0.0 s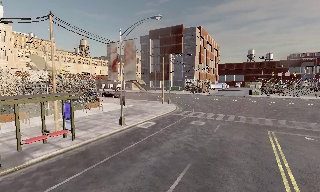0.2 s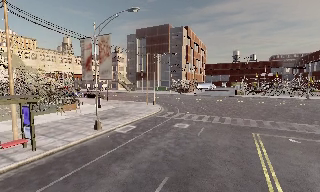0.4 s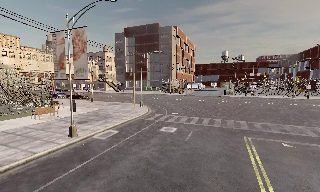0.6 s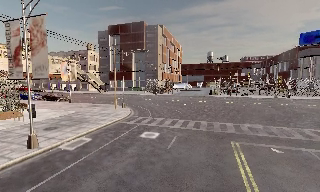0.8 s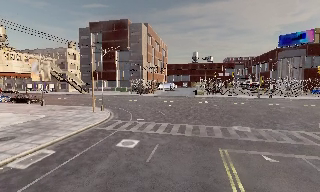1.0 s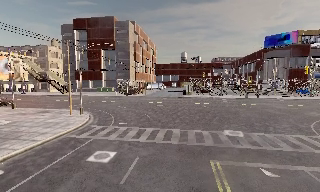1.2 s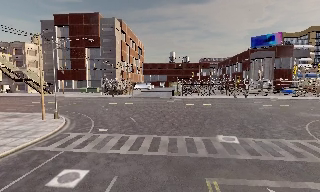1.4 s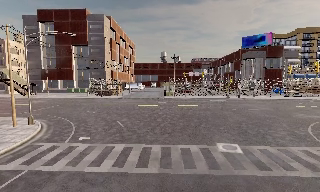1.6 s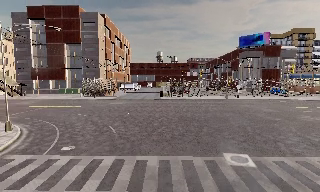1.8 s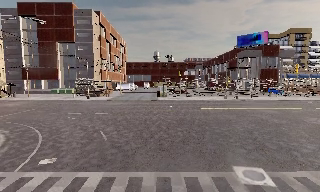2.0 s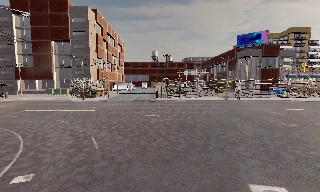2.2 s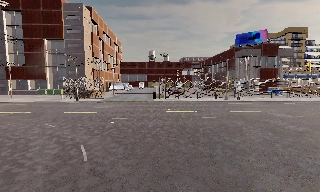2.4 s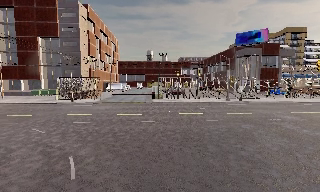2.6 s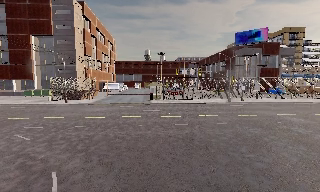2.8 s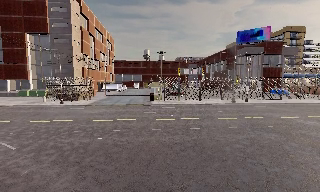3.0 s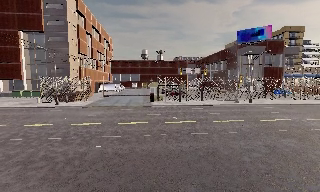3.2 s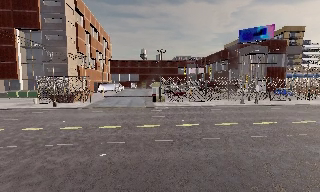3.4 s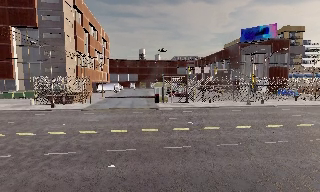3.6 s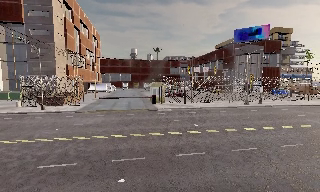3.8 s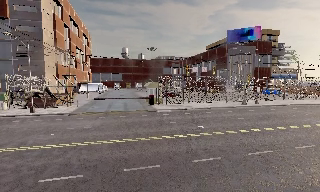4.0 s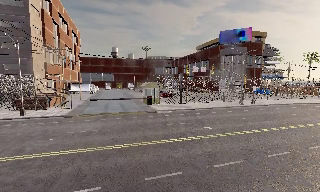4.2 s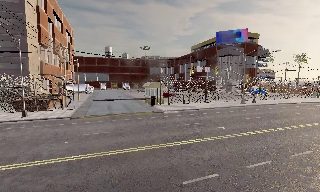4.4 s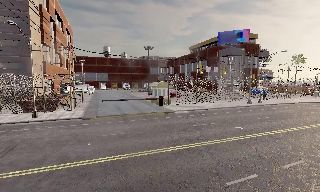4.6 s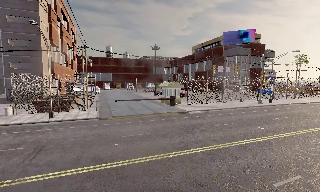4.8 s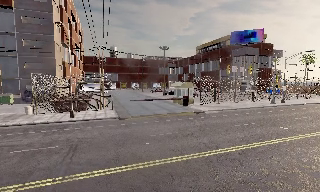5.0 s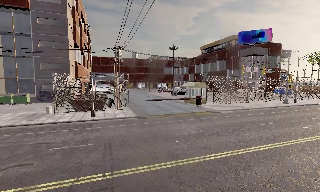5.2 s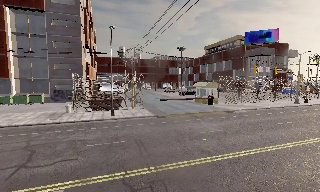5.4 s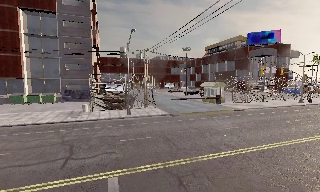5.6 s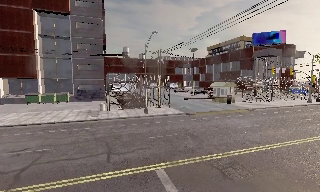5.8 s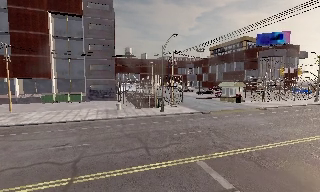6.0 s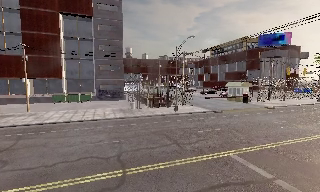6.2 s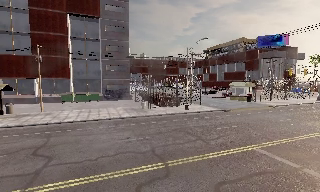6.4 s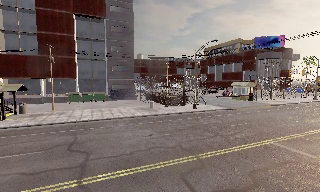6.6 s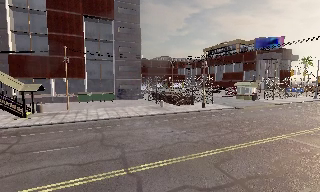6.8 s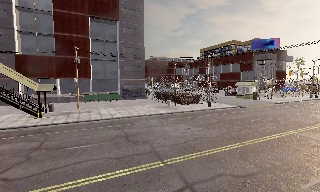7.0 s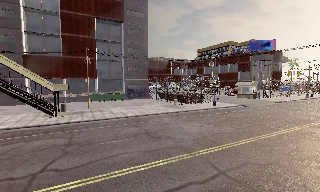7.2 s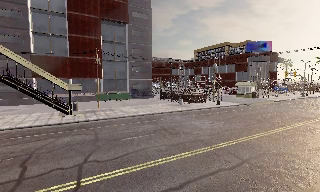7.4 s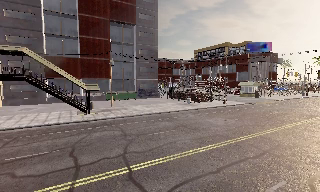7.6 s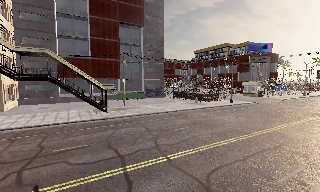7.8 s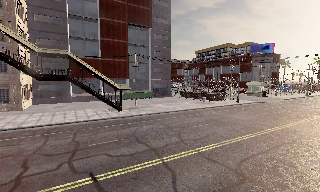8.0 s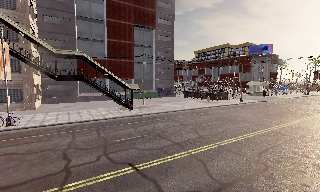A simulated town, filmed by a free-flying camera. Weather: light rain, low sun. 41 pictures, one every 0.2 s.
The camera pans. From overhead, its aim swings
clockwise.
0.0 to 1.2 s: The camera pans to its right, which is clockwise from overhead, by about 25 degrees. It travels forward, about 8 m, so what stands in front looms larger.
1.2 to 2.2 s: The camera travels forward, about 7 m, so what stands in front looms larger.
2.2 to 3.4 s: The camera travels forward and to its left, about 8 m, so what stands in front looms larger.
3.4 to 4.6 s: The camera pans to its right, which is clockwise from overhead, by about 15 degrees. It travels to its left, about 9 m, so close, fixed things drift to the right.
4.6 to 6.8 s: The camera travels to its left, about 20 m, so close, fixed things drift to the right.
6.8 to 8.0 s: The camera travels to its left and backward, about 11 m, so close, fixed things drift to the right.
The film runs backward here.
